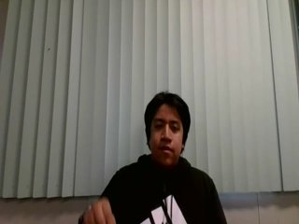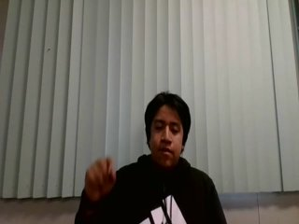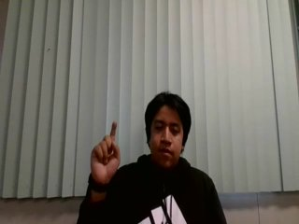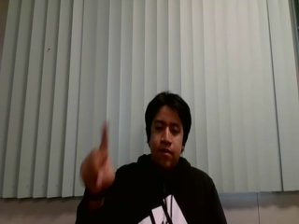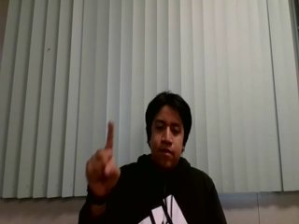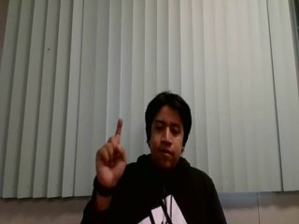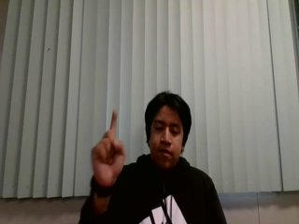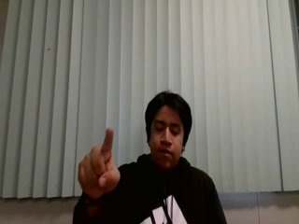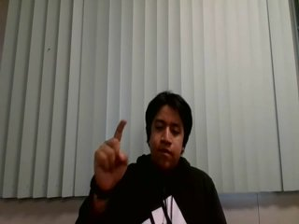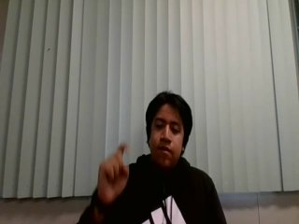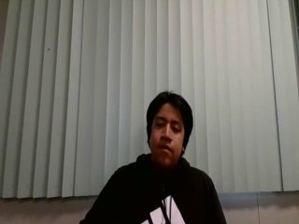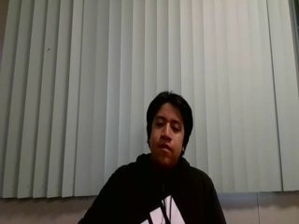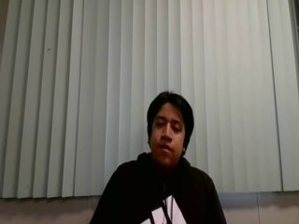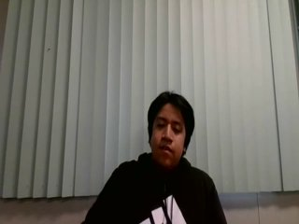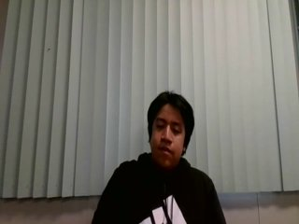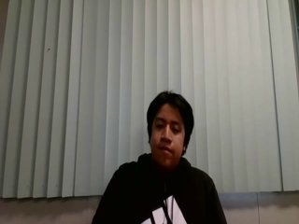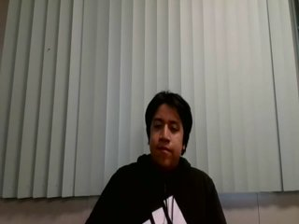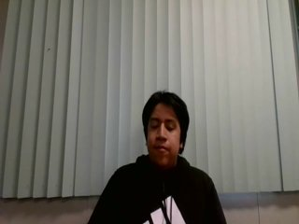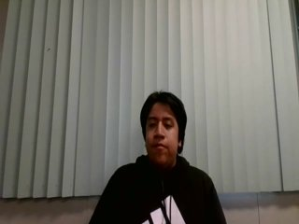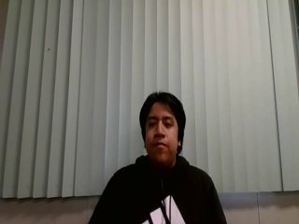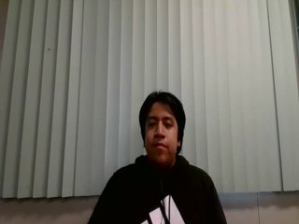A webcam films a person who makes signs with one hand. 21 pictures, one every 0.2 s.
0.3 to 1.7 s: Double click with one finger.
1.8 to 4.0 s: Non-gesture.
